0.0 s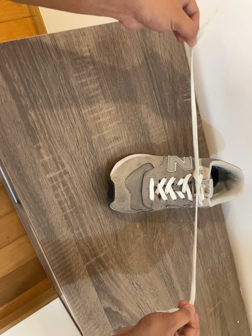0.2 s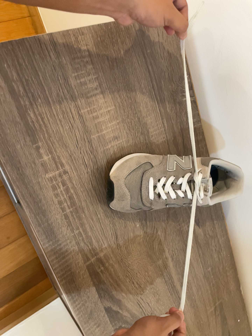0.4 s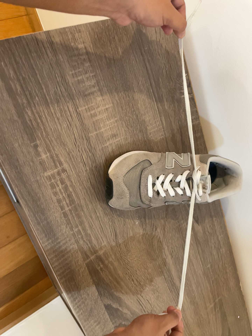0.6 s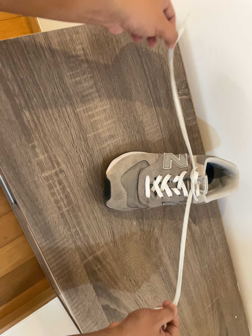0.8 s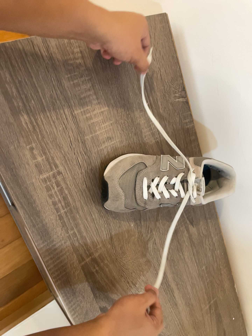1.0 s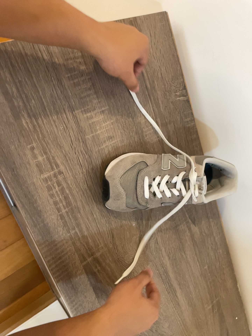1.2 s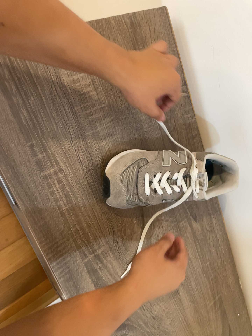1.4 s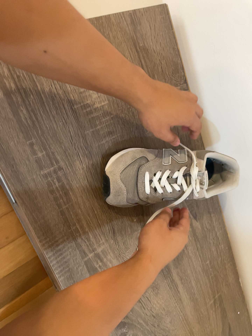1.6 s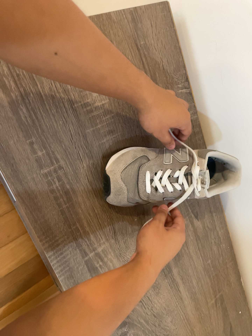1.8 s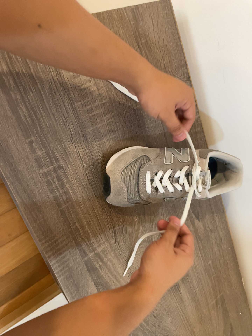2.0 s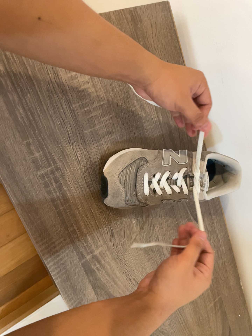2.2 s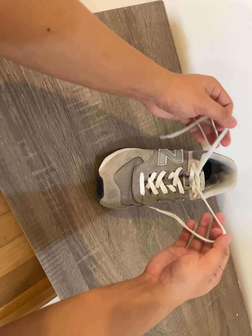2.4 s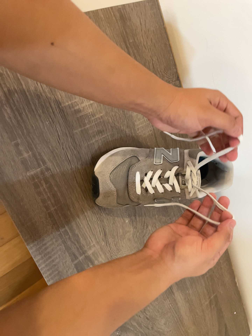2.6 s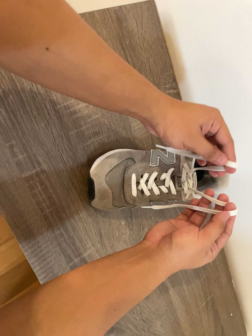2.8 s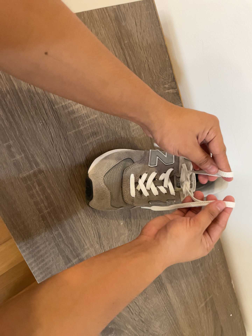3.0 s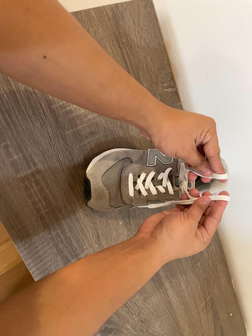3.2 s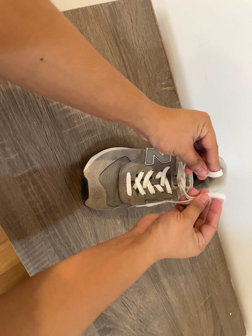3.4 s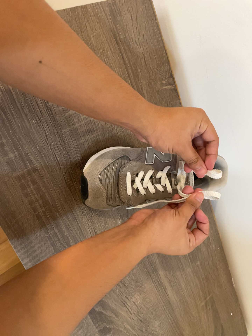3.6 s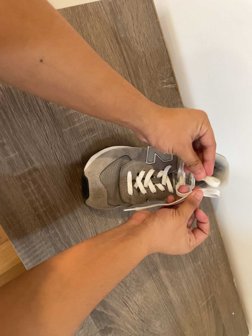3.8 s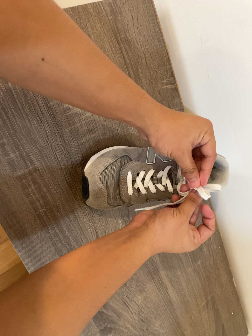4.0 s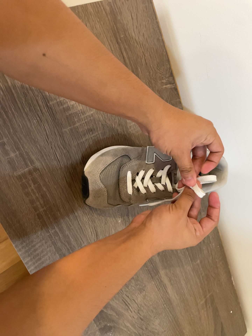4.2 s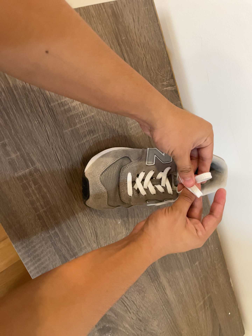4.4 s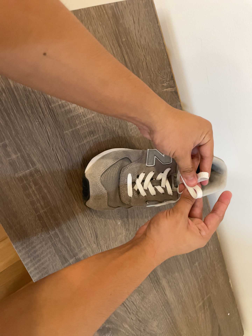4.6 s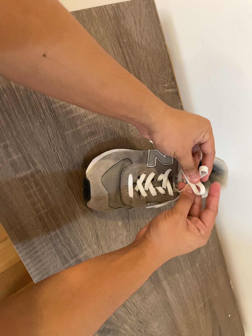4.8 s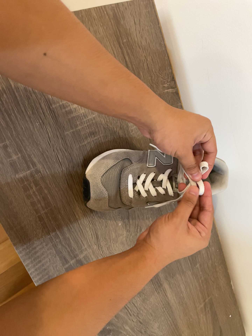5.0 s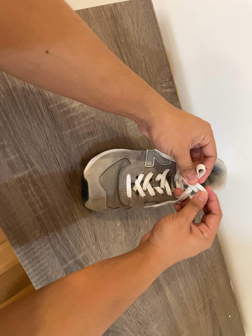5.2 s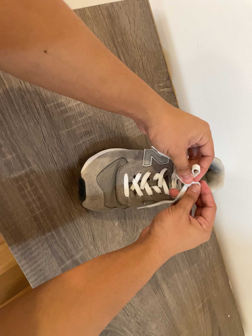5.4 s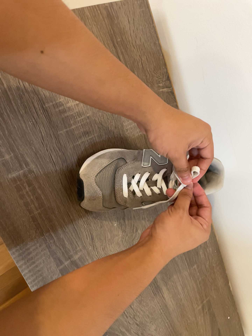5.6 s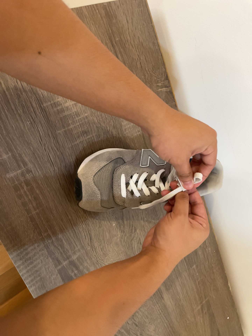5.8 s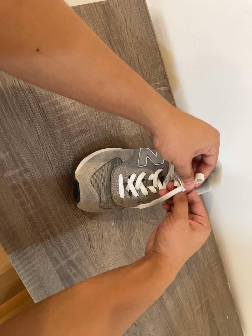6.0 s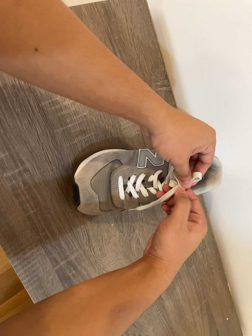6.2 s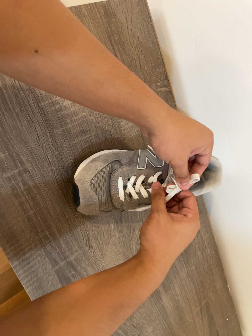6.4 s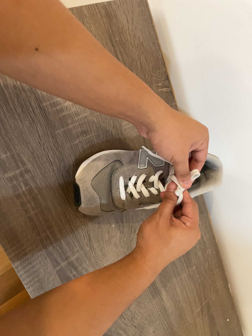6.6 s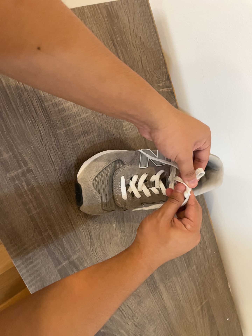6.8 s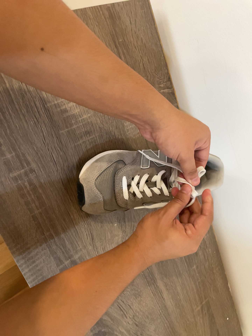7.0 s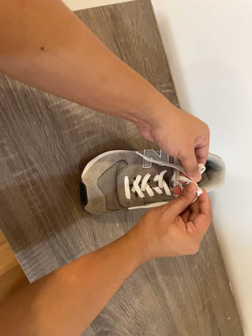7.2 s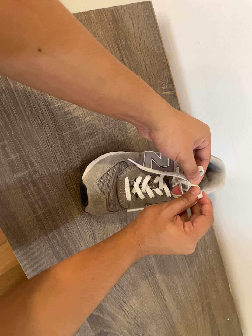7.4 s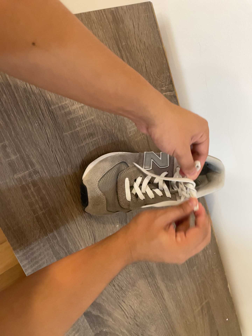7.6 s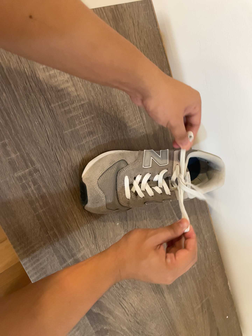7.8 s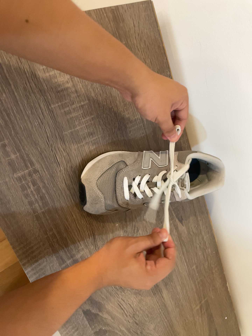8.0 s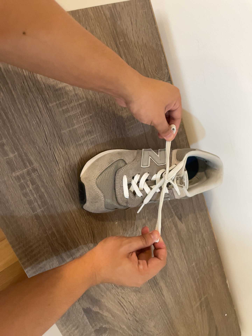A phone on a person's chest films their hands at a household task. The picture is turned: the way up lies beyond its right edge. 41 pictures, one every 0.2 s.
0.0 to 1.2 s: The camera keeps its place and its aim.
1.2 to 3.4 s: The camera shifts only a little, or ends up much as it began.
3.4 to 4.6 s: The camera keeps its place and its aim.
4.6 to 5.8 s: The camera shifts only a little, or ends up much as it began.
5.8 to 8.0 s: The camera shifts only a little, or ends up much as it began.
The film runs forward here.
